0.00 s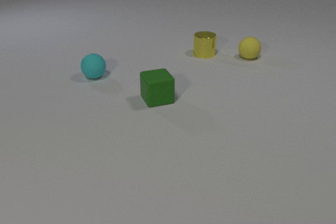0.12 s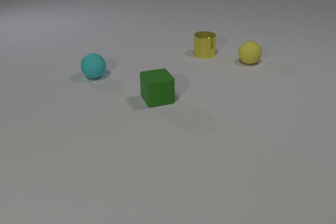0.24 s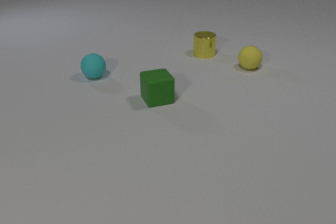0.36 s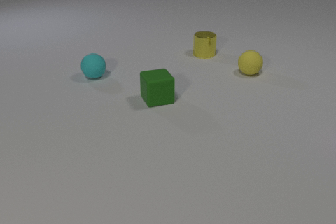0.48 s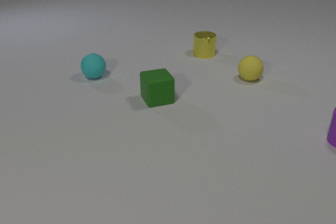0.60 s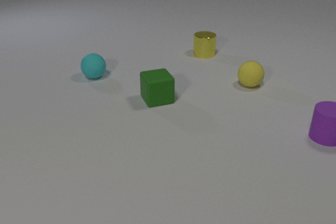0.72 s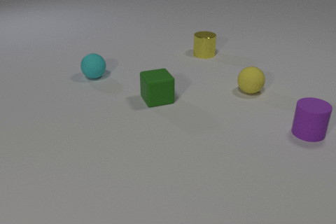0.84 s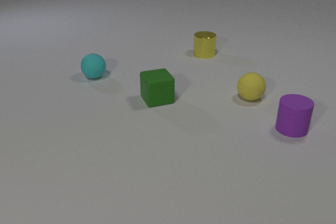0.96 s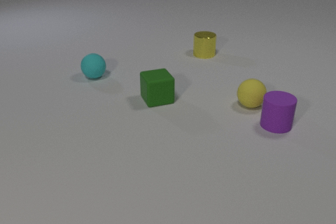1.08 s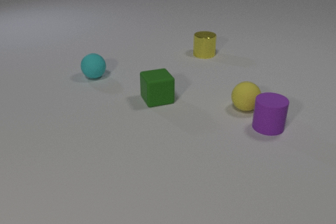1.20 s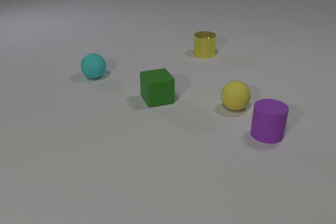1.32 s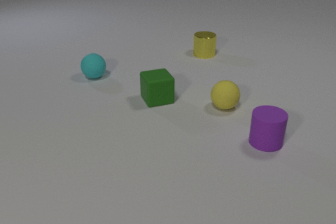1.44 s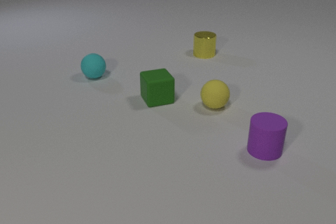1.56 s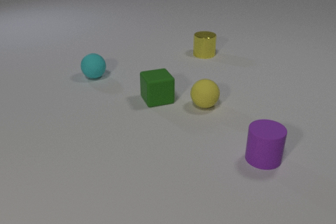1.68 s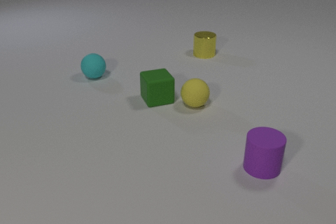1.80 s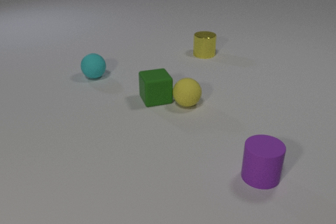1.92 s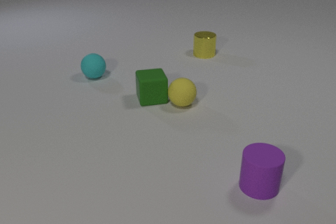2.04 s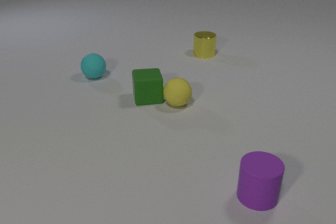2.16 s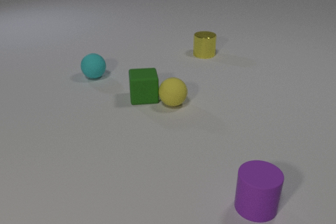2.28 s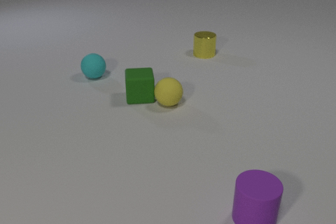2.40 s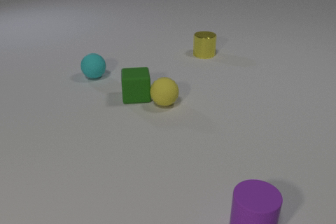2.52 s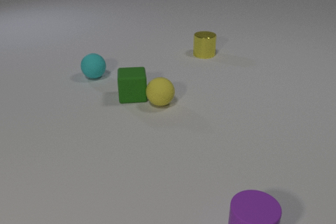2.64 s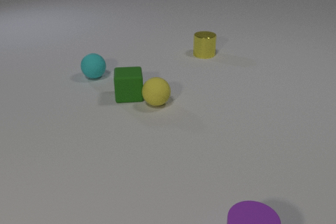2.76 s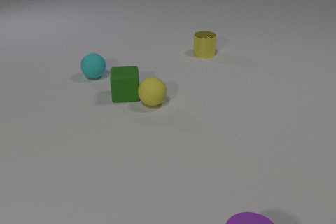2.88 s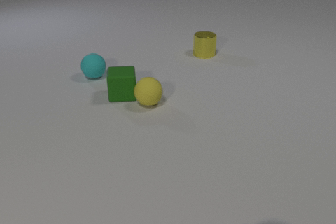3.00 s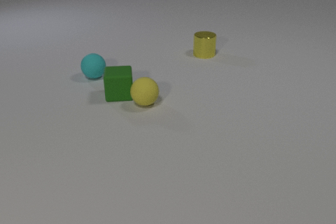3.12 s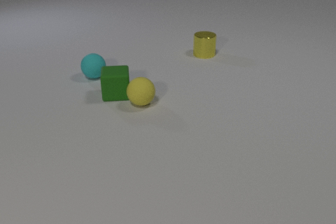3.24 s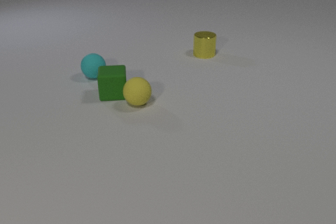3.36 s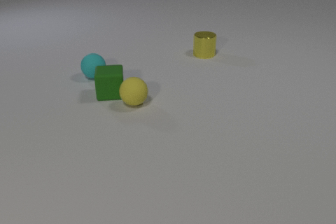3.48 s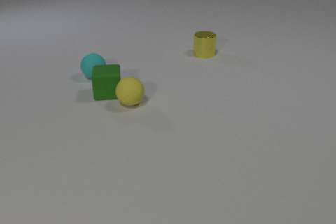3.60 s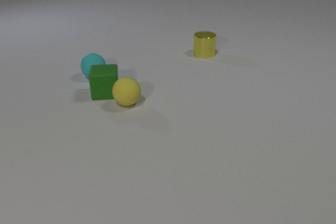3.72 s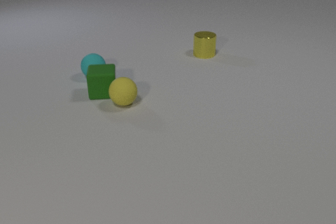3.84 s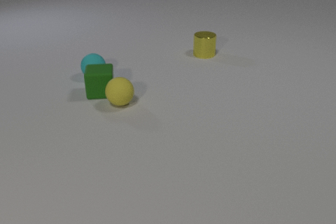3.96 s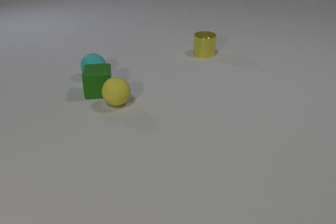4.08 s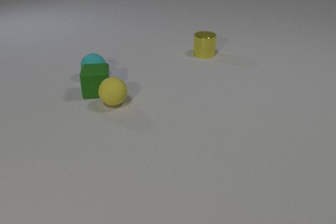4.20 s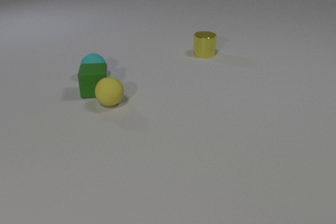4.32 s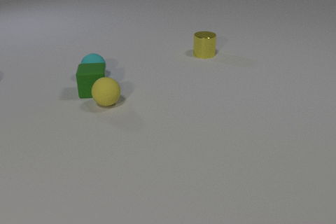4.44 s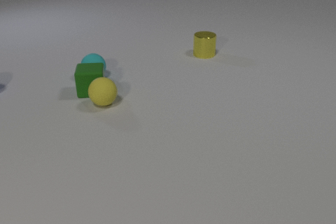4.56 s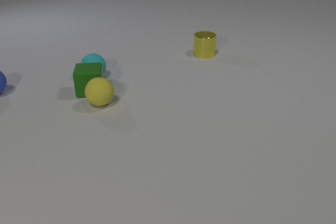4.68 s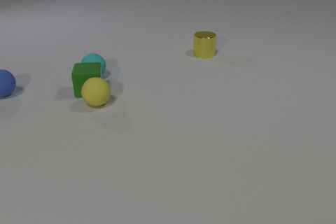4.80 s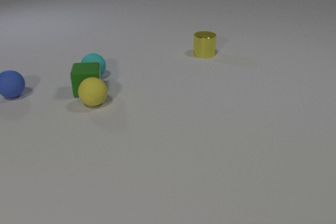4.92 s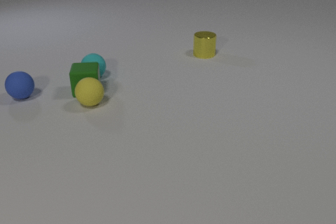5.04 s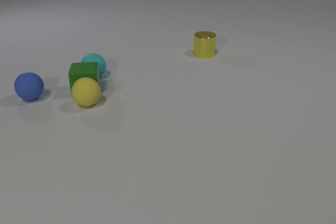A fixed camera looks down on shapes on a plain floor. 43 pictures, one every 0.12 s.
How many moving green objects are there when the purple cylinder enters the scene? 0.
What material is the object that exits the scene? rubber.
How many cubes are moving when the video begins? 0.
0.00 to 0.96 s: The purple rubber cylinder comes in at the right edge, slides to the left. The yellow rubber sphere rolls toward the camera.
0.96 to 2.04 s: The purple rubber cylinder slides toward the camera. The yellow rubber sphere rolls to the left. The green rubber cube slides to the left. The purple rubber cylinder and the yellow rubber sphere collide. The yellow rubber sphere and the green rubber cube collide.
2.04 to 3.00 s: The purple rubber cylinder slides toward the camera, leaves at the bottom edge. The yellow rubber sphere rolls to the left. The green rubber cube slides to the left.
3.00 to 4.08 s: The yellow rubber sphere rolls to the left. The green rubber cube slides to the left and away from the camera.
4.08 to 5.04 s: The yellow rubber sphere rolls to the left. The green rubber cube slides to the left and away from the camera. The blue rubber sphere comes in at the left edge, rolls to the right and toward the camera.
